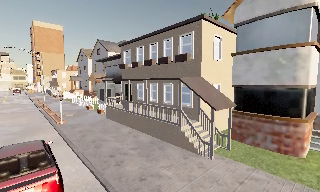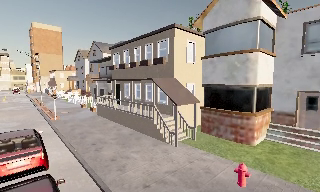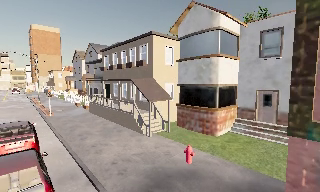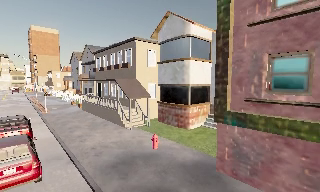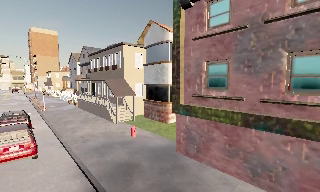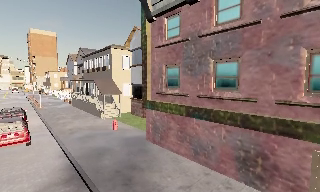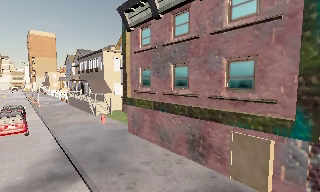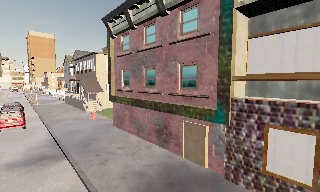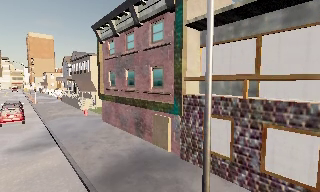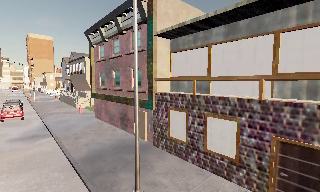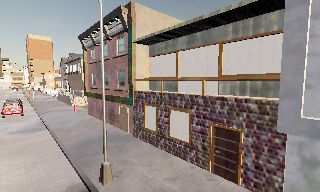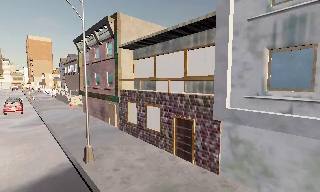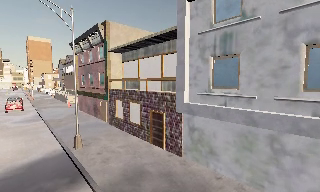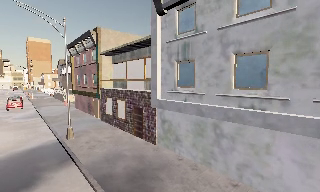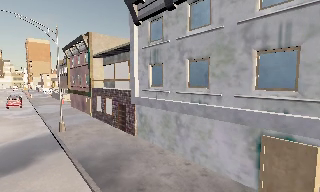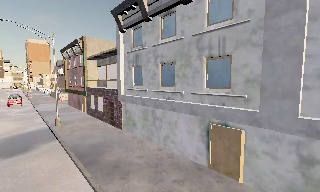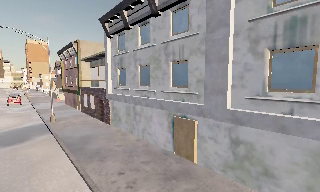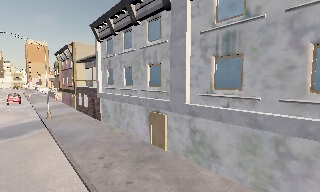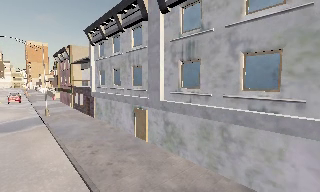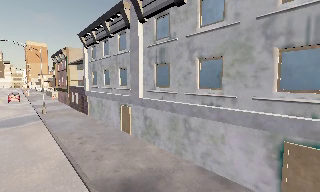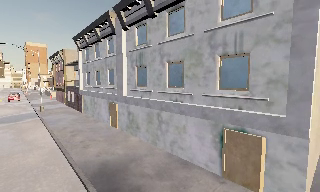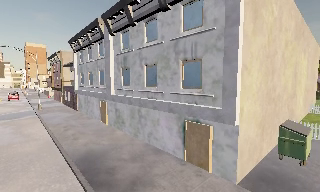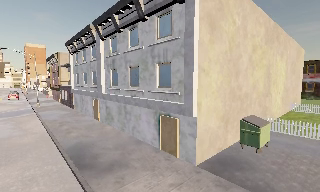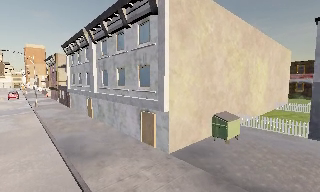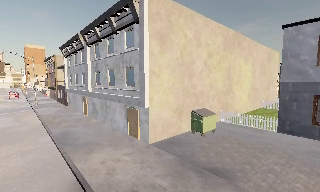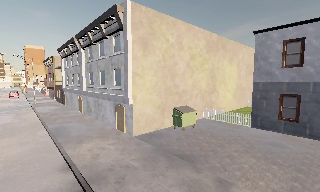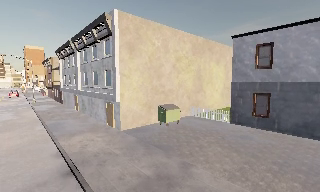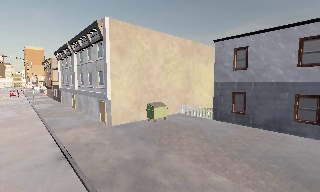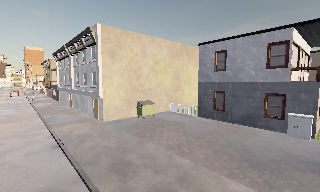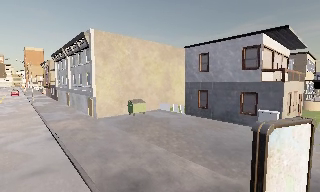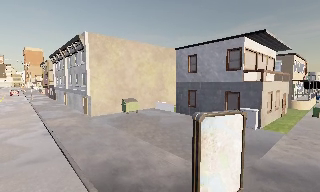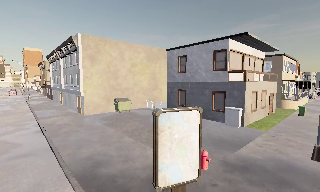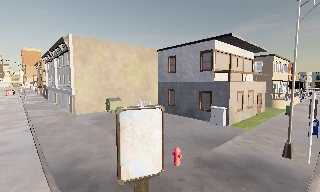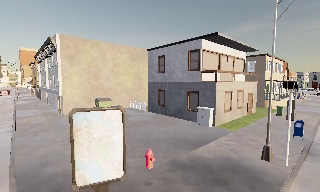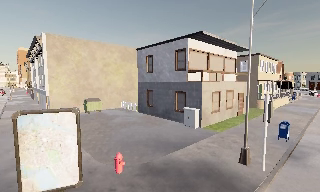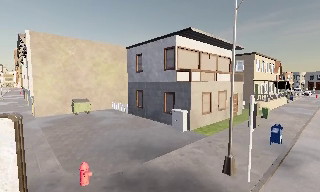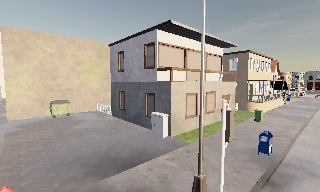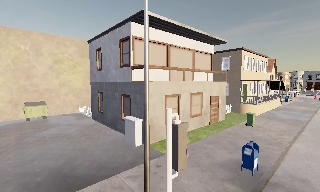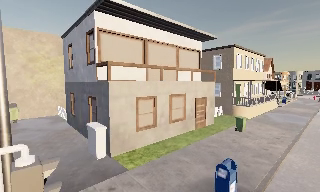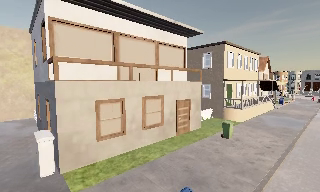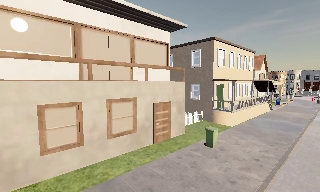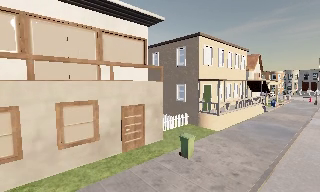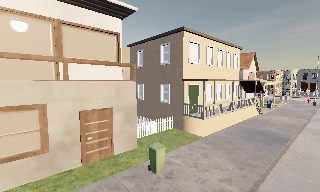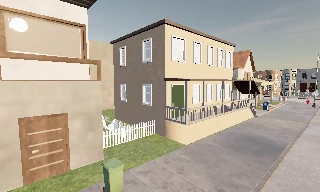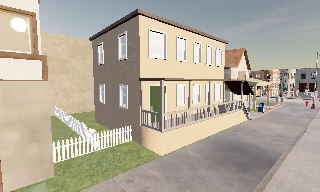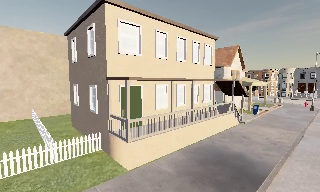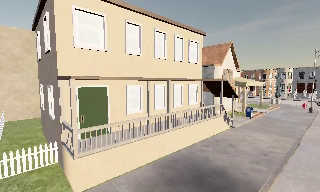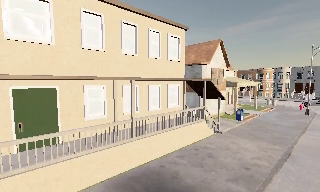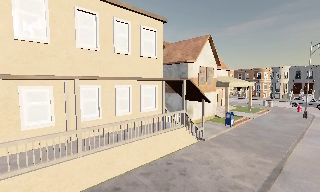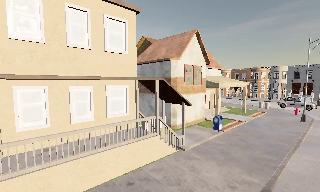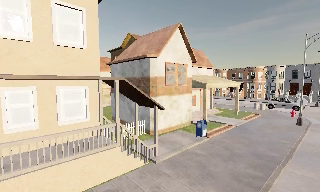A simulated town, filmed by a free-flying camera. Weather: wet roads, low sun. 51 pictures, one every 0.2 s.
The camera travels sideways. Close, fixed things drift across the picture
to the left.
0.0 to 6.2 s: The camera travels backward and to its right, about 60 m, so what stands in front gets smaller.
6.2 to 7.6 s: The camera travels to its right and forward, about 10 m, so close, fixed things drift to the left. It gains speed.
7.6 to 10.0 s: The camera travels to its right and forward, about 25 m, so close, fixed things drift to the left.
The film runs backward here.
